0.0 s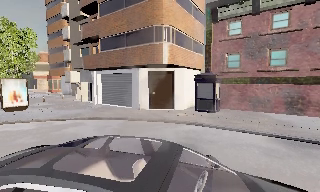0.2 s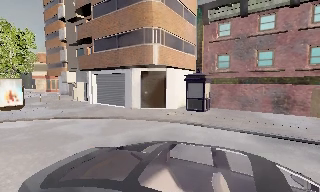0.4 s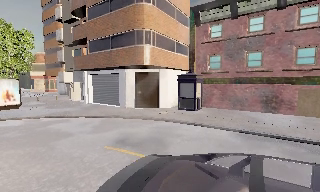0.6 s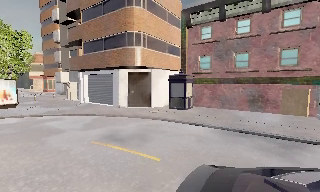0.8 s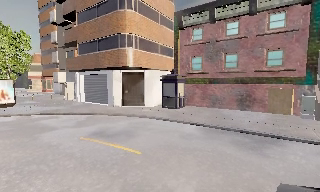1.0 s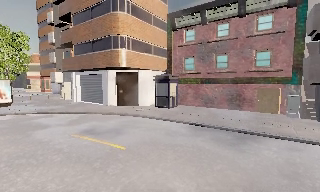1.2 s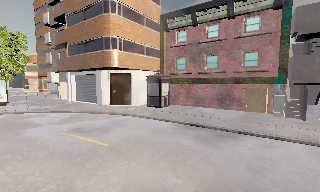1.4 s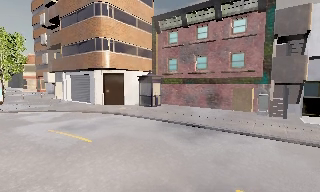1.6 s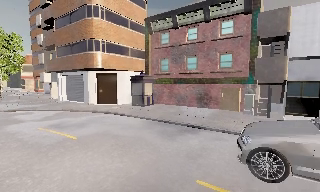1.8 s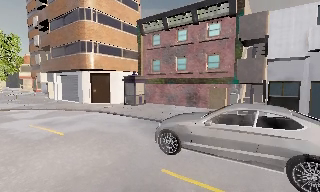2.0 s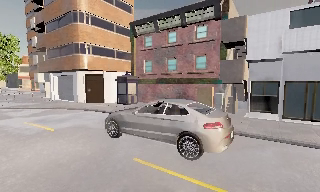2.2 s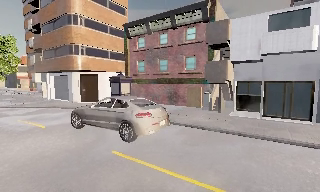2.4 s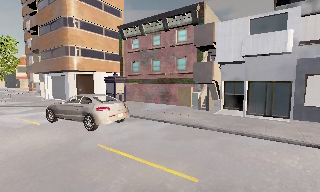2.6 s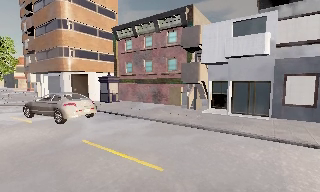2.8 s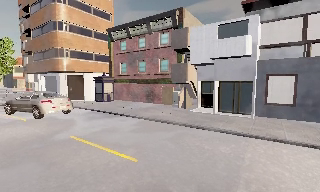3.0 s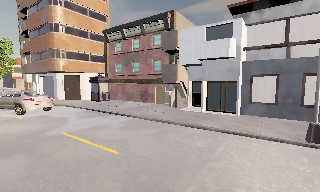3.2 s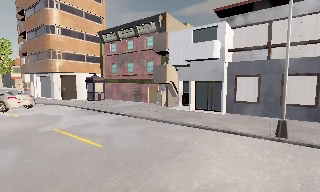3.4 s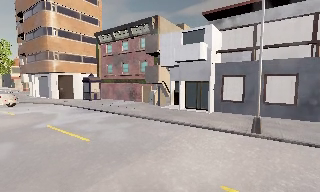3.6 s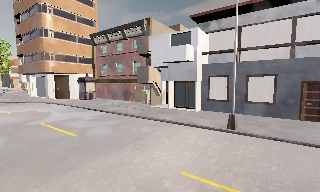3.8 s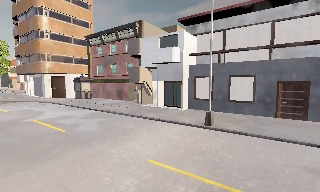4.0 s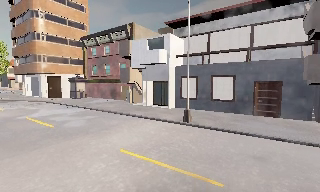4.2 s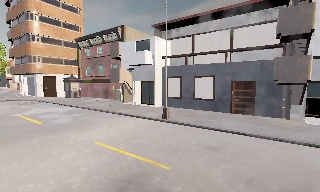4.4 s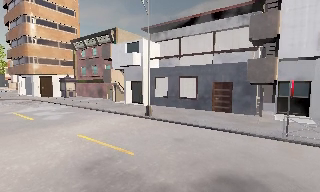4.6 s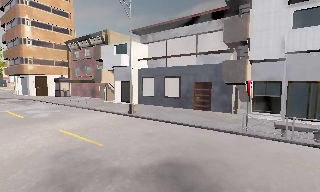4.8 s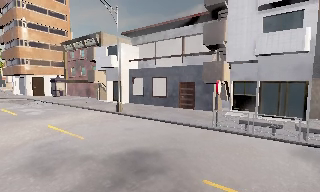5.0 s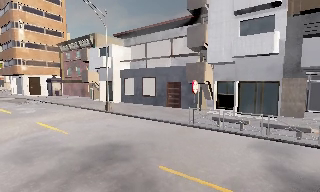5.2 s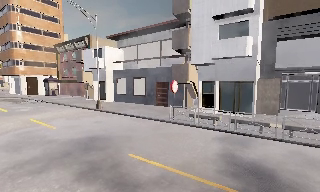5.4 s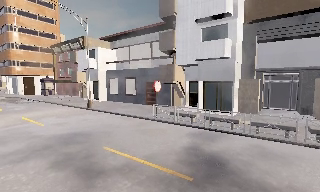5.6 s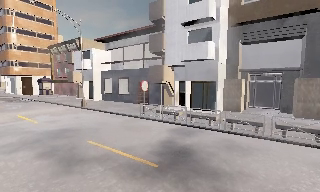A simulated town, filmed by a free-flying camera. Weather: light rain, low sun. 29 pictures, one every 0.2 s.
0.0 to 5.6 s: The camera travels to its right and backward, about 25 m, so close, fixed things drift to the left. It gains speed.
The film runs forward here.
